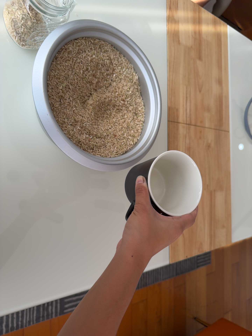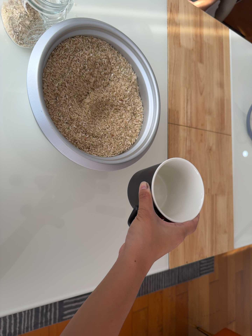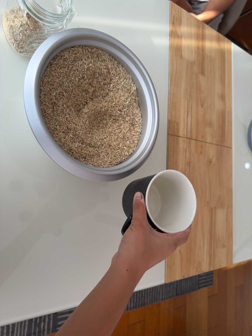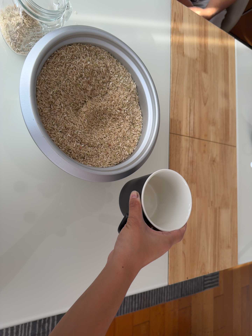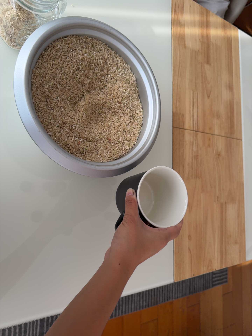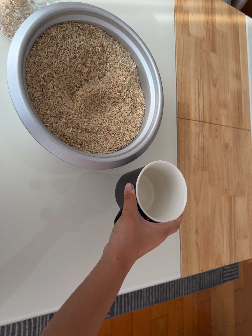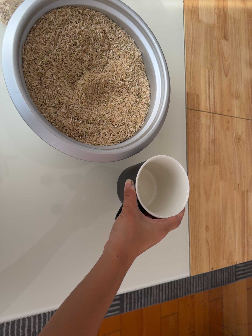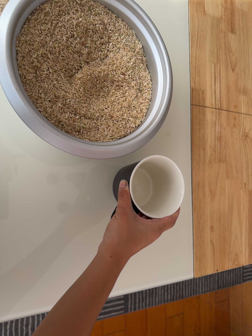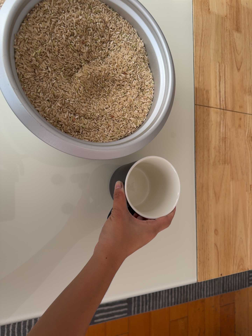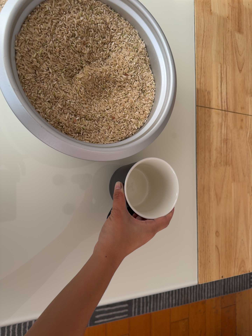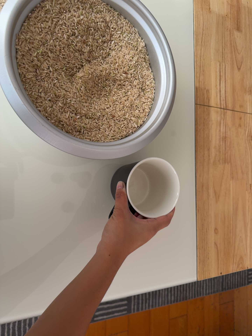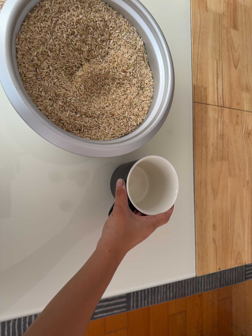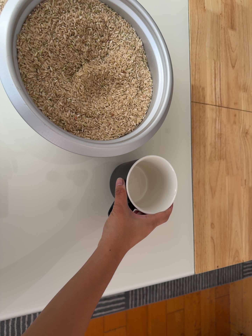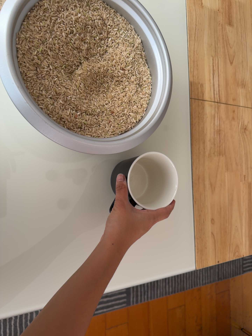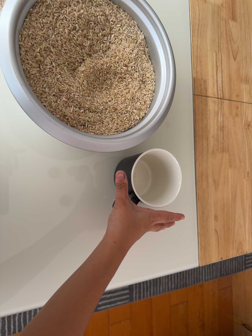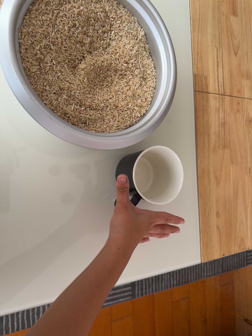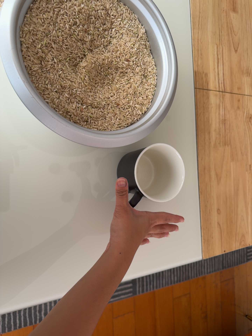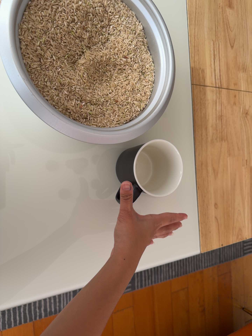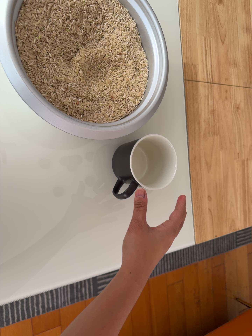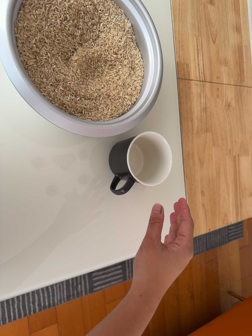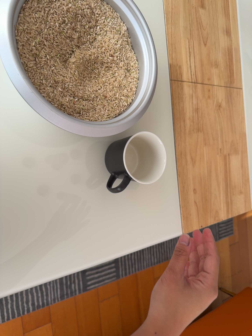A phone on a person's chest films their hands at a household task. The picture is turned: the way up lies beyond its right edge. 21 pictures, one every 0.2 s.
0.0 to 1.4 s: The camera pans to its left by about 10 degrees. It travels forward and to its right, about 12 cm, so what stands in front looms larger.
1.4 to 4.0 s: The camera shifts only a little, or ends up much as it began.
The film runs forward here.
